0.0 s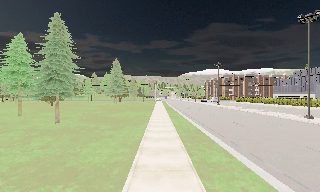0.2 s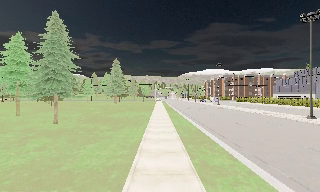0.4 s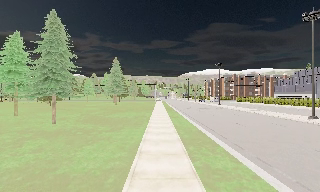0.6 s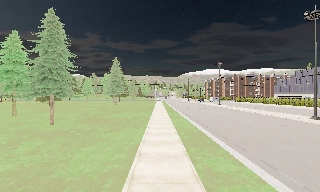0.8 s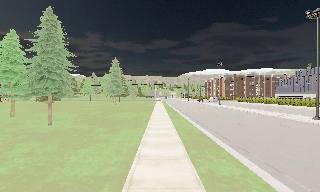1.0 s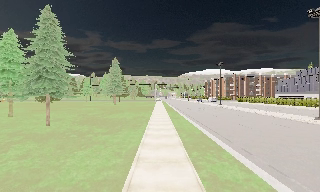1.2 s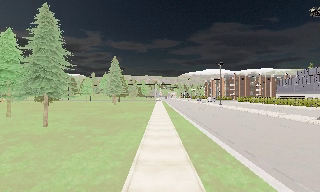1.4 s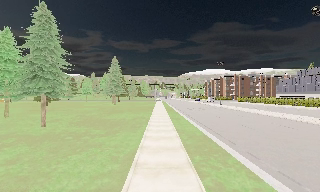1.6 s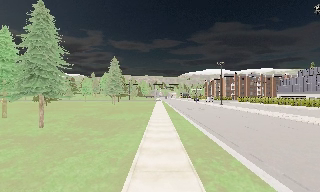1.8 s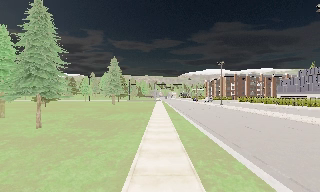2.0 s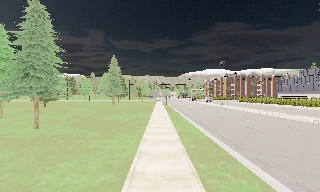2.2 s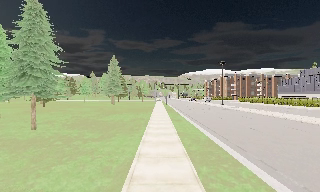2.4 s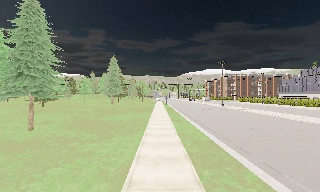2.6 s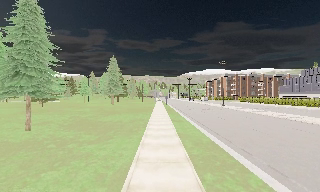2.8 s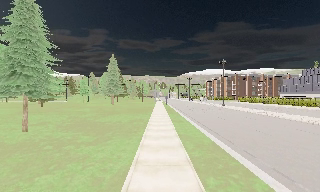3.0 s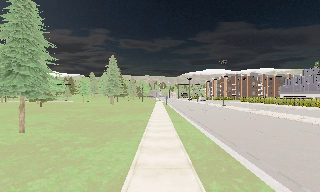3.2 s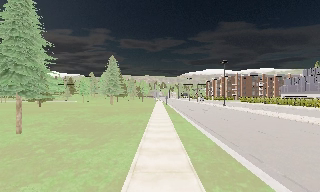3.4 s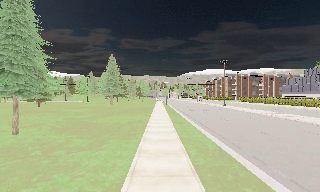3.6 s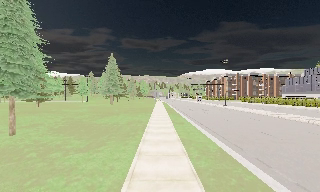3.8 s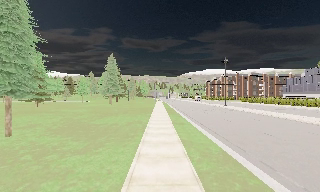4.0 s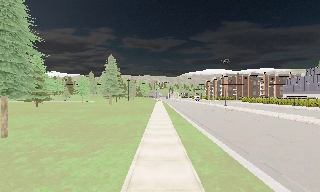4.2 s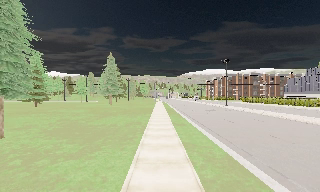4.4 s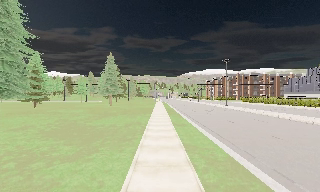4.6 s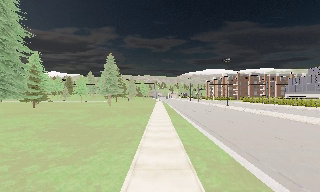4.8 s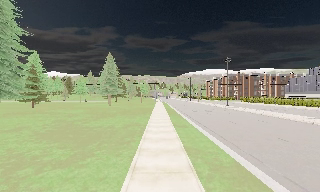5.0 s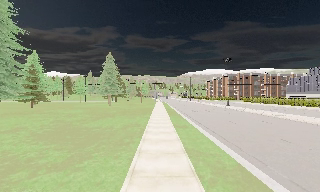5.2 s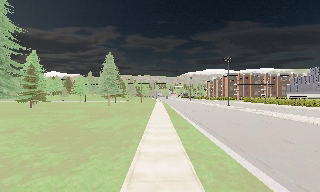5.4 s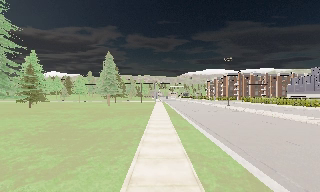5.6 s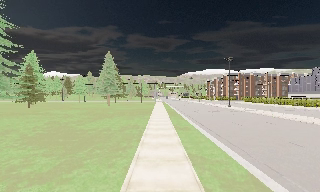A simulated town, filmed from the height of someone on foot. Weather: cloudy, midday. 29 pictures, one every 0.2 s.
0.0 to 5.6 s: The camera travels forward, about 7 m, so what stands in front looms larger.
The film runs forward here.
